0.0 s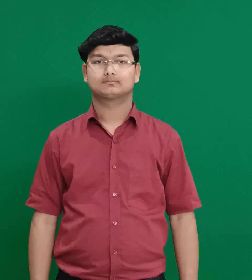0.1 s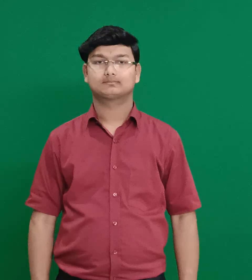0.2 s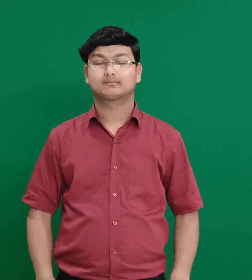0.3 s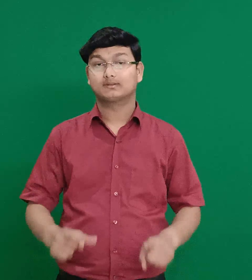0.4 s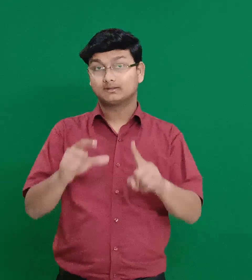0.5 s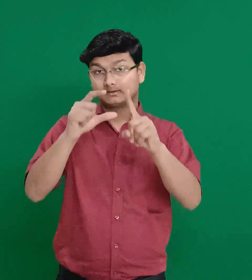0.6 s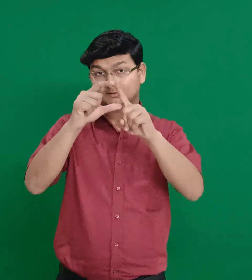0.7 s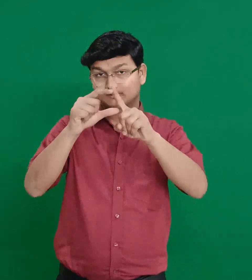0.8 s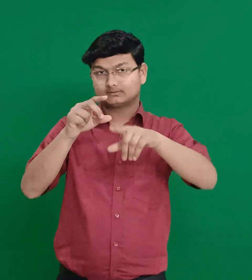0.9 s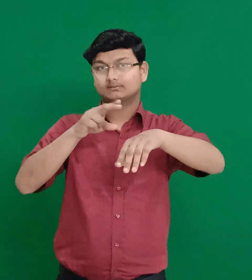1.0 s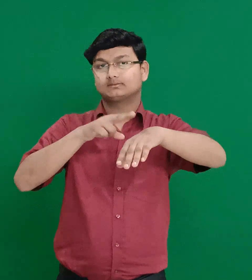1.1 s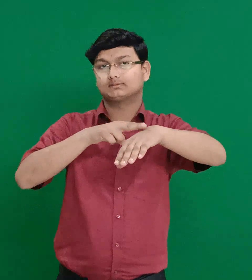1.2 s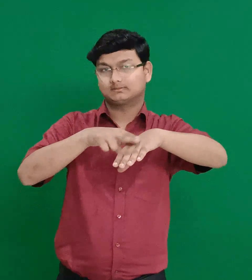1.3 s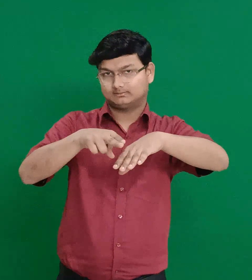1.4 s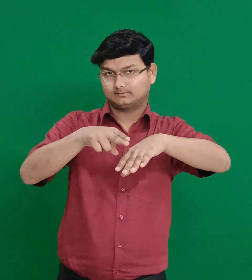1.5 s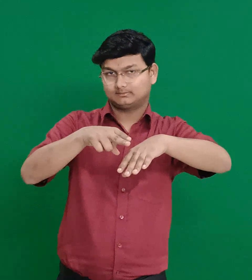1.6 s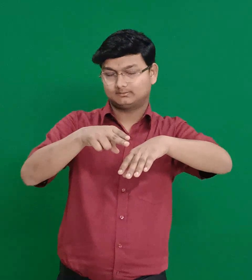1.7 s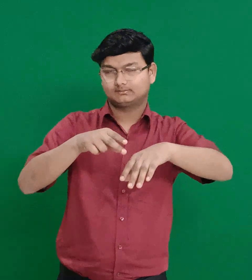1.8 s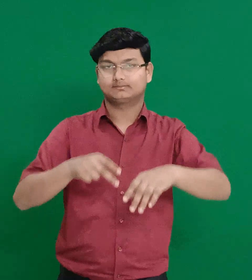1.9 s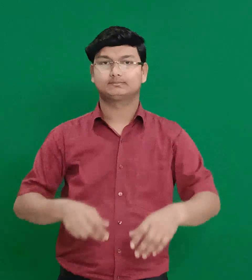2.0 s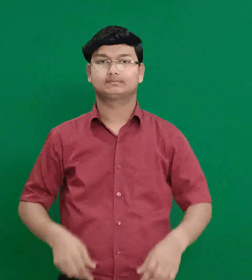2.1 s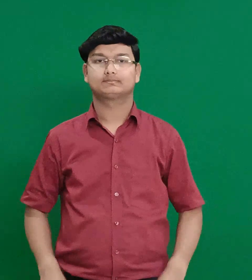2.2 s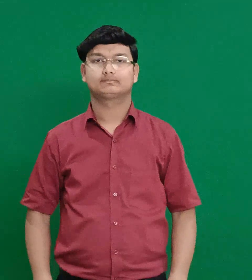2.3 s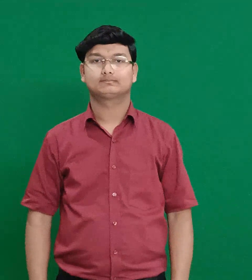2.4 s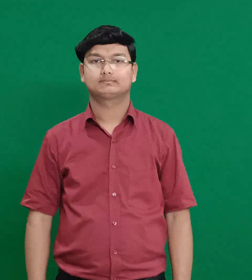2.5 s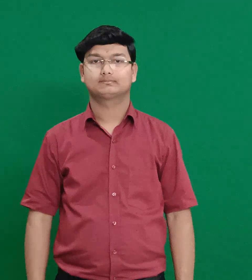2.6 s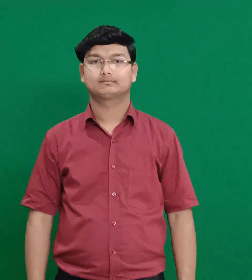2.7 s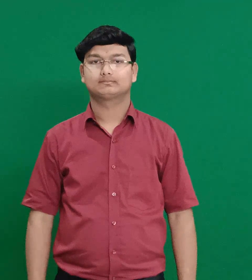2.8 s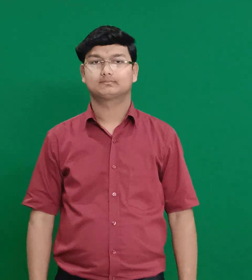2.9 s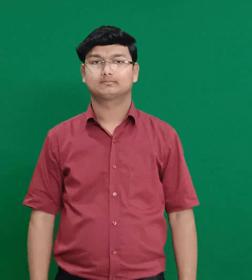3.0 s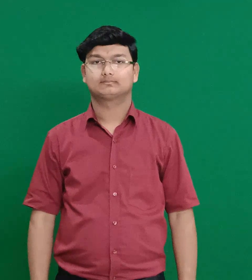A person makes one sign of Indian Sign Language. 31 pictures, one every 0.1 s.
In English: delilah
